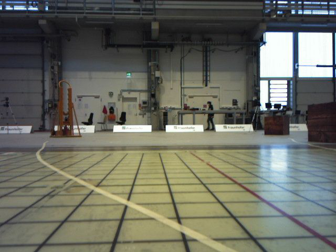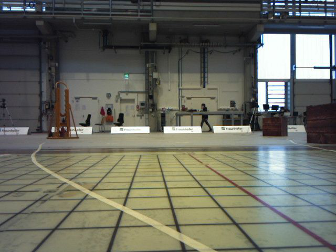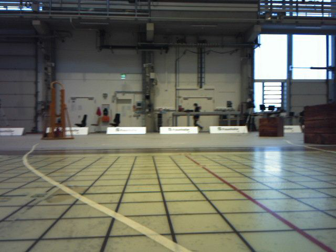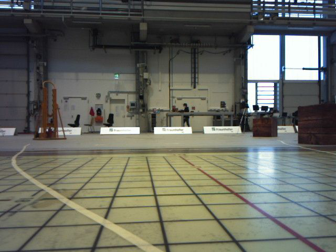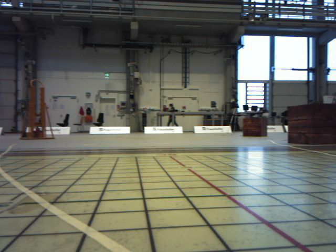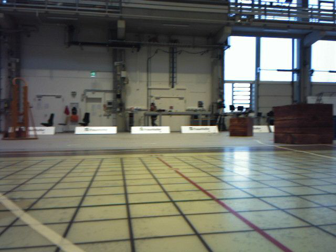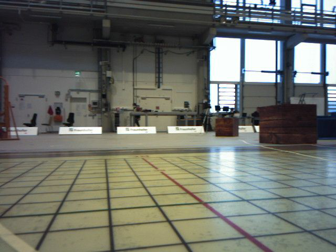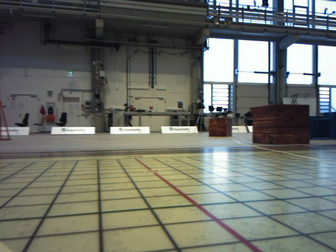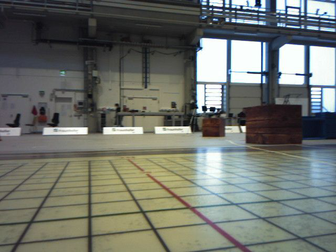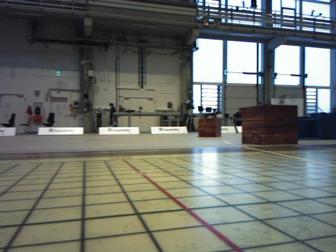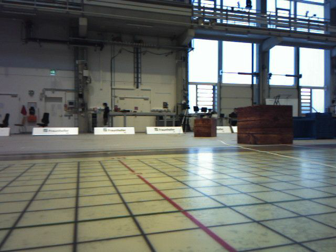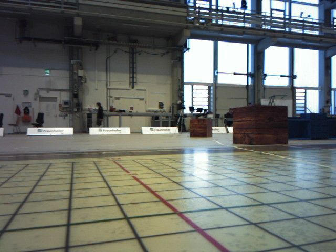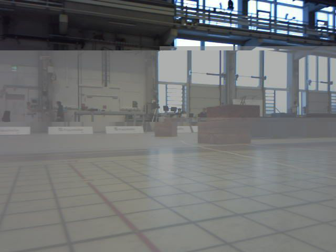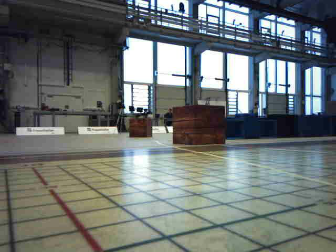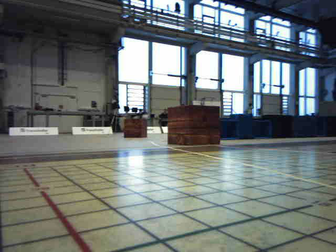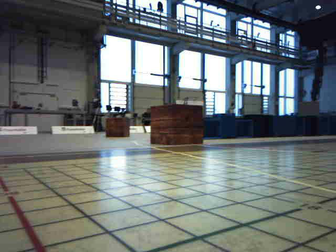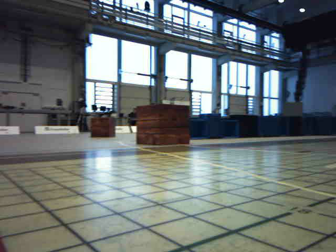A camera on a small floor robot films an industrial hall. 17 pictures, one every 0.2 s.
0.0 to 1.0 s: The camera travels forward, about 0.2 m, so what stands in front looms larger.
1.0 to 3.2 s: The scene slides to the left, as the camera pans about 25 degrees to its right. It travels forward, about 0.4 m, so what stands in front looms larger.
The film runs forward here.
